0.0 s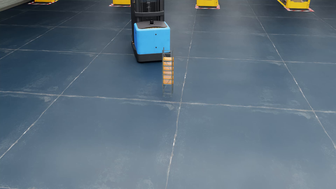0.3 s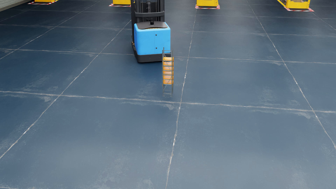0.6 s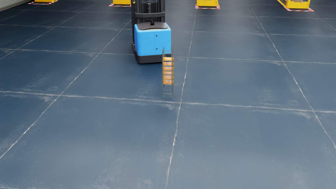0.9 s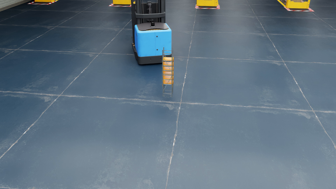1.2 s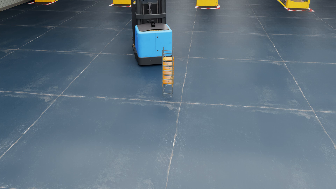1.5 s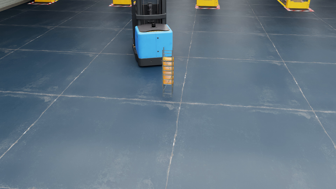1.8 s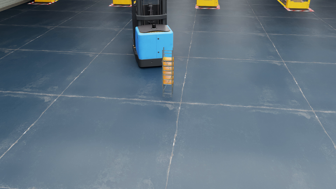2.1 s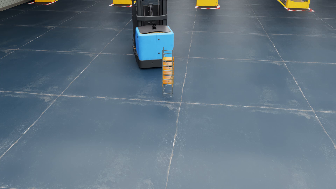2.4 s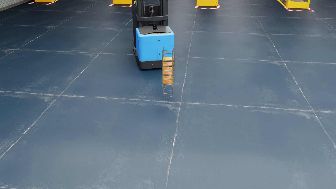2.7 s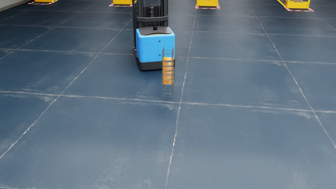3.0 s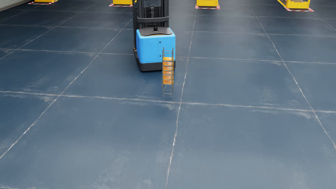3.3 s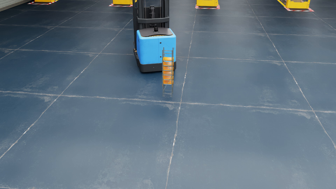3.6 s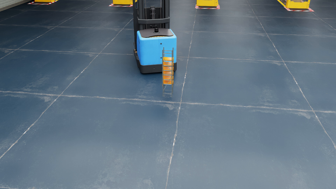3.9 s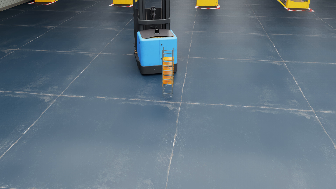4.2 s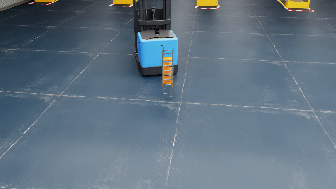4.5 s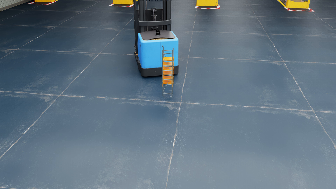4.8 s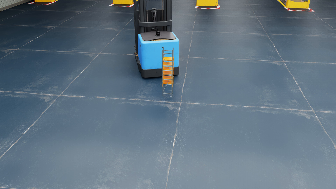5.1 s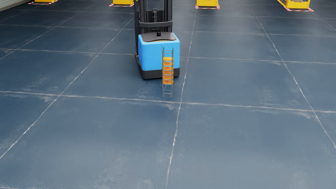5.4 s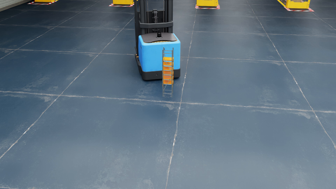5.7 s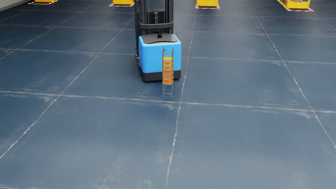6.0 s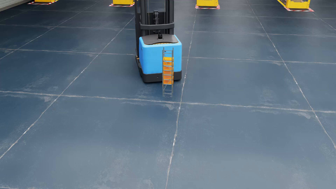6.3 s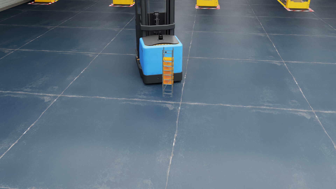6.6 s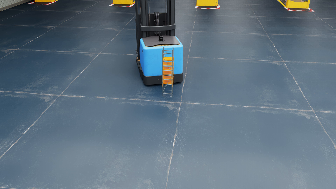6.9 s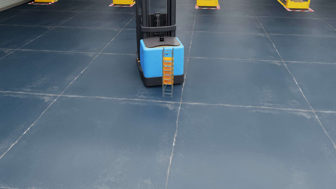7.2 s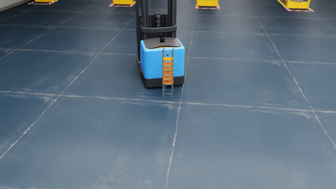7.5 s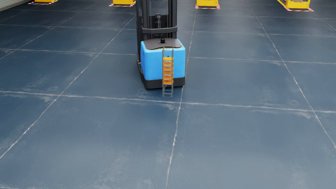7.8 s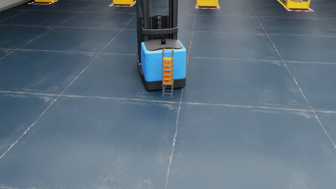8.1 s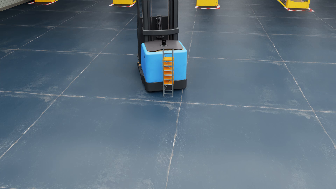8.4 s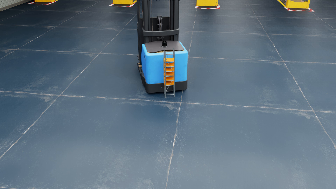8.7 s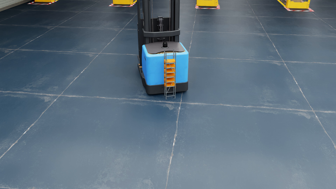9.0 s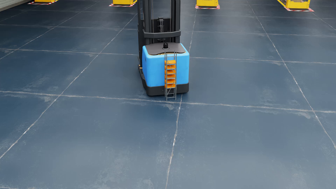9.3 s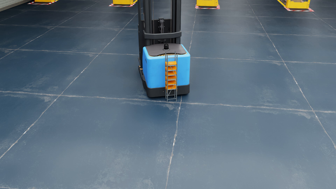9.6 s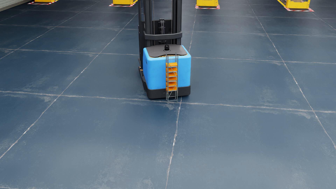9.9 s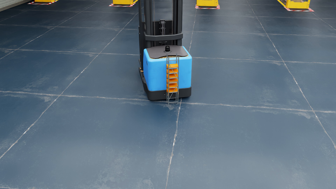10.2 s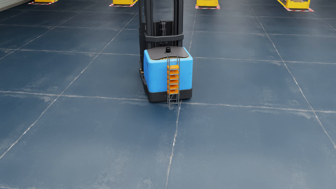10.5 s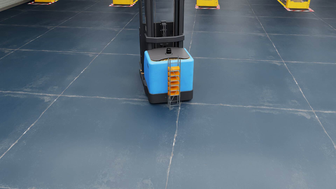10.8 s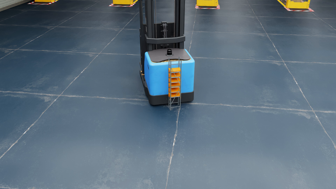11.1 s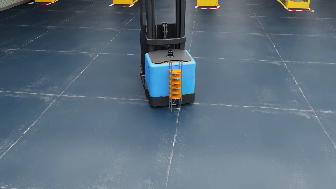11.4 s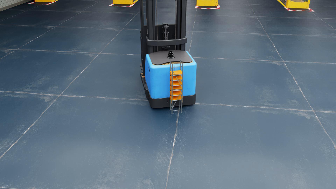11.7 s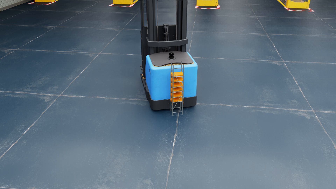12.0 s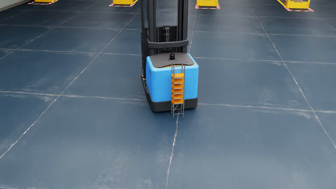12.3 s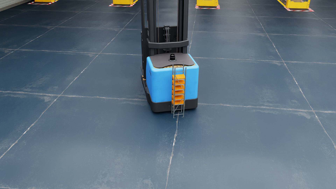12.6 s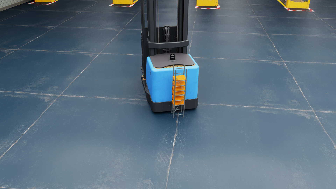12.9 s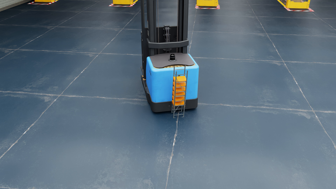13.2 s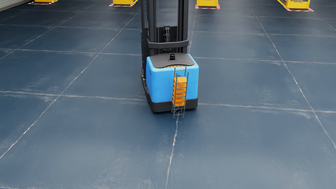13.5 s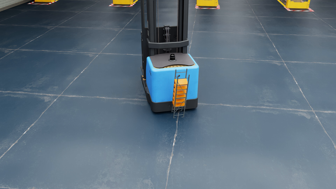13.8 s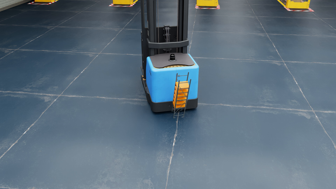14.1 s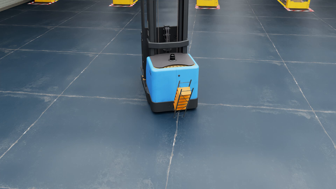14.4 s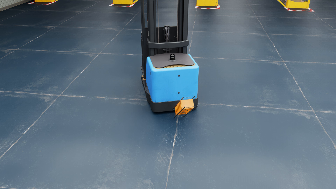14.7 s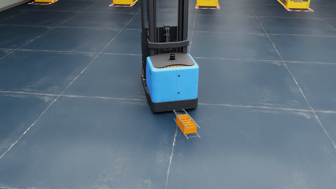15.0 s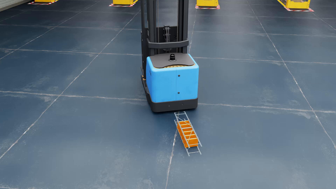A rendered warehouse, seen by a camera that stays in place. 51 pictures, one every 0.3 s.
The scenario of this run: A forklift runs into an object in its way.
